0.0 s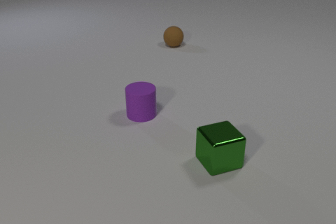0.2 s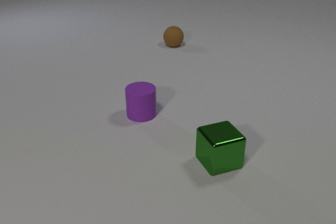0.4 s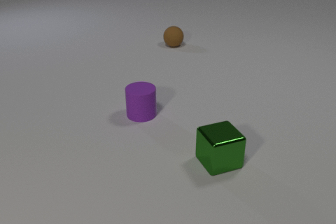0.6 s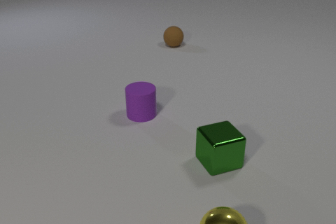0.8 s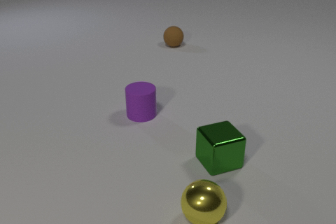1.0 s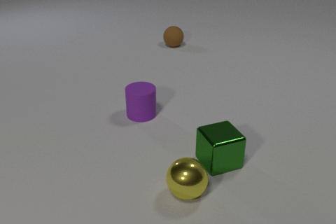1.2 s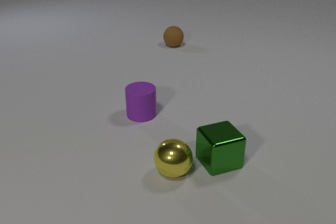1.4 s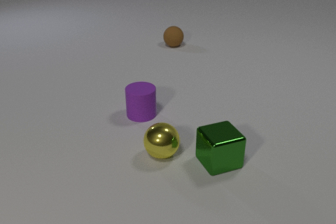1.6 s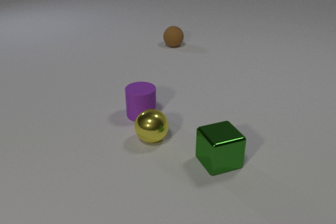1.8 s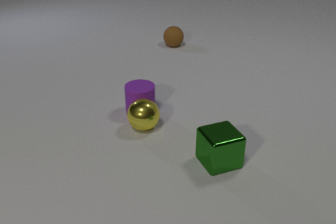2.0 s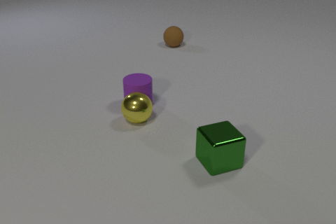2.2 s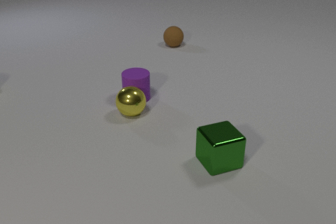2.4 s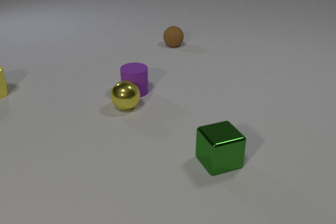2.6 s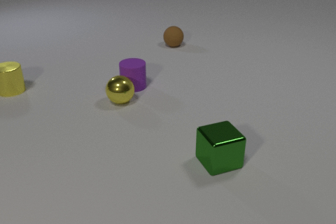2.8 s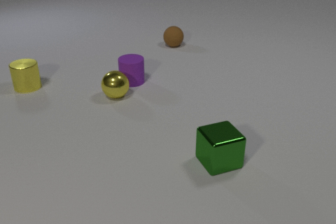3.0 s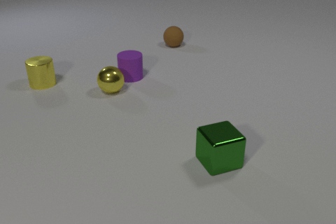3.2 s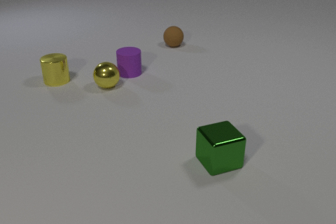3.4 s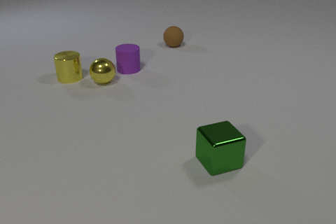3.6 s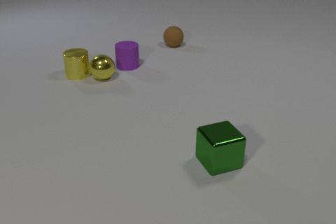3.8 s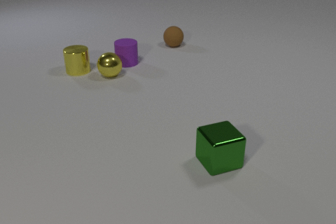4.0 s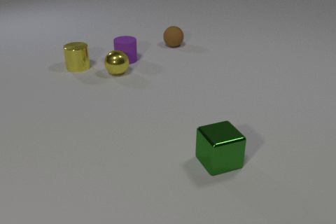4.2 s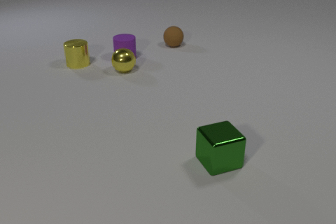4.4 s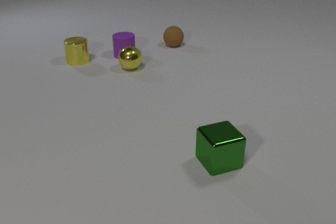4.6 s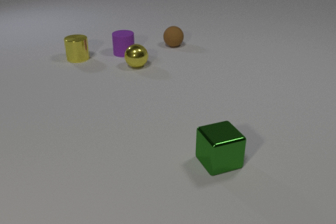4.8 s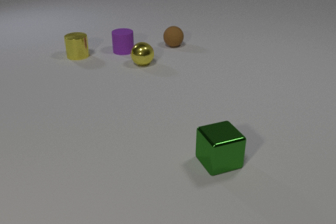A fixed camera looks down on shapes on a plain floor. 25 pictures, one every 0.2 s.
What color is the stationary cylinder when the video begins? purple.
Are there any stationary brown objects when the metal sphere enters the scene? yes.
How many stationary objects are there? 2.
0.0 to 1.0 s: The yellow metal sphere comes in at the bottom edge, rolls away from the camera and to the left.
1.0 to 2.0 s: The yellow metal sphere rolls away from the camera and to the left. The purple rubber cylinder slides away from the camera. The yellow metal sphere and the purple rubber cylinder collide.
2.0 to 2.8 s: The yellow metal sphere rolls away from the camera and to the left. The purple rubber cylinder slides away from the camera. The yellow metal cylinder comes in at the left edge, slides to the right.
2.8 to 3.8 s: The yellow metal sphere rolls away from the camera. The purple rubber cylinder slides away from the camera. The yellow metal cylinder slides to the right and away from the camera. The yellow metal sphere and the yellow metal cylinder collide.
3.8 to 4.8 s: The yellow metal sphere rolls to the right and away from the camera. The purple rubber cylinder slides away from the camera. The yellow metal cylinder slides away from the camera.
